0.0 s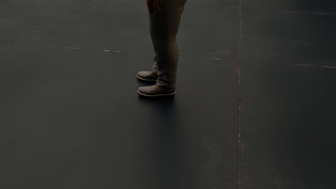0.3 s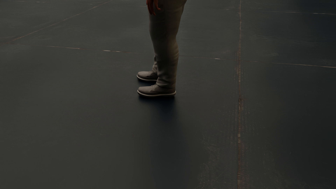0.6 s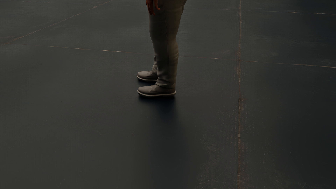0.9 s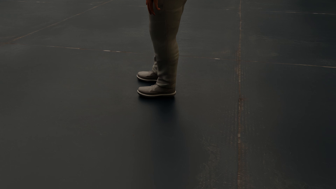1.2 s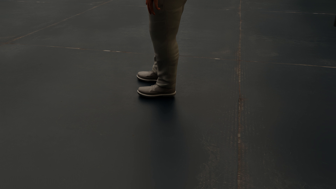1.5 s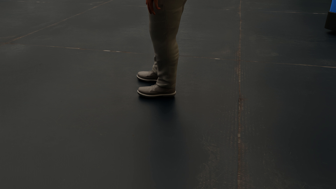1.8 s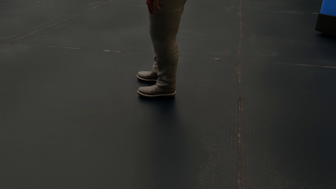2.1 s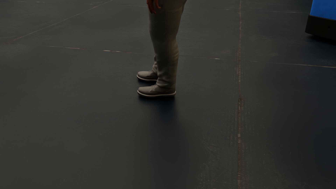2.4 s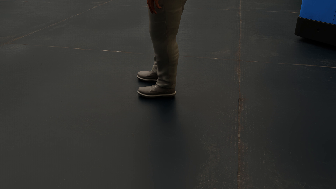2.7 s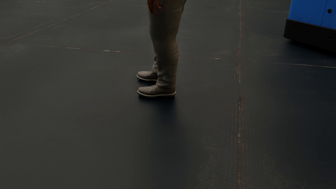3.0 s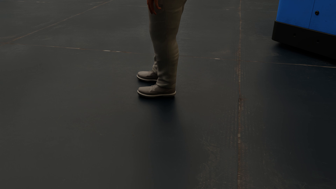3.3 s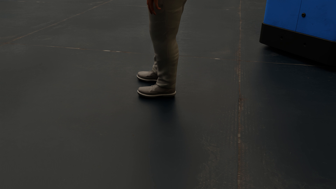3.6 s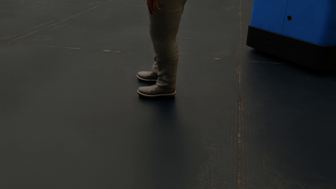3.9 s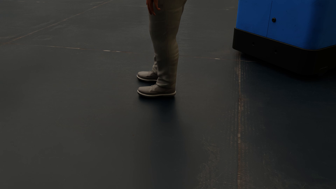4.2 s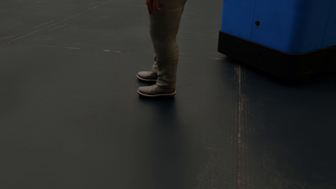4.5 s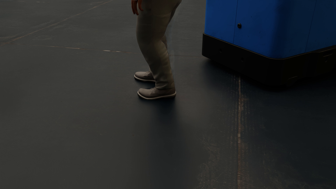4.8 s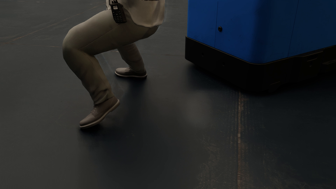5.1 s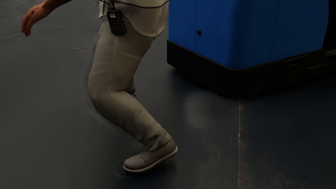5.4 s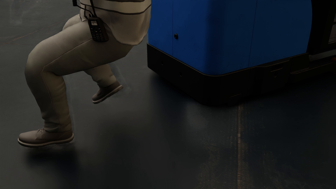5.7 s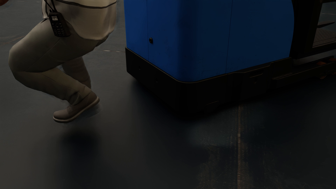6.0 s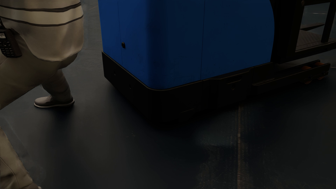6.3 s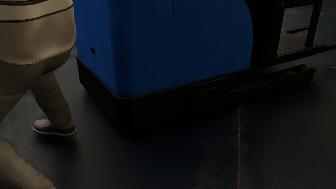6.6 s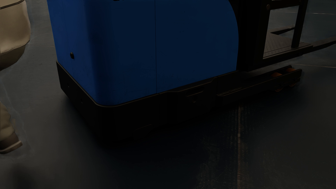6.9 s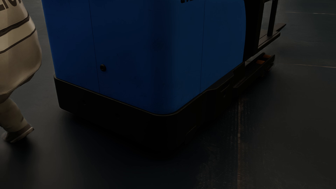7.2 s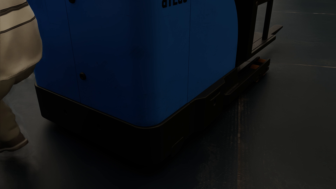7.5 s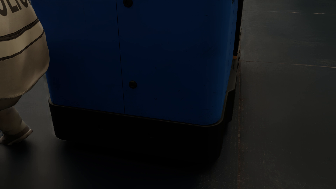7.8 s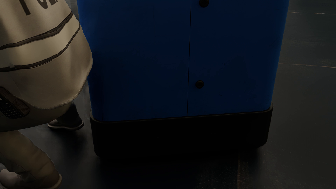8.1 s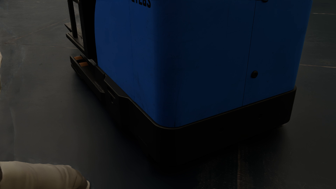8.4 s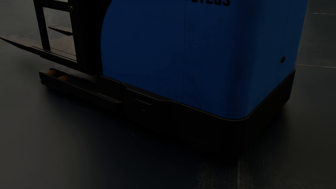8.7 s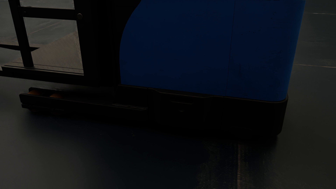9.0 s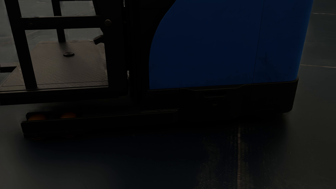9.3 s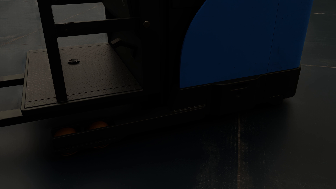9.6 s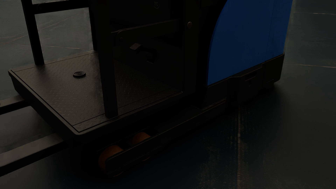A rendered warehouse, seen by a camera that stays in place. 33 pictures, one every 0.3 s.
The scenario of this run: Near miss between a forklift and a person.
